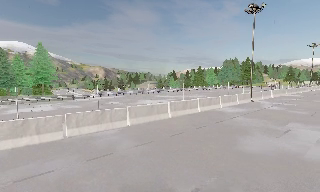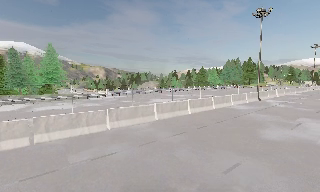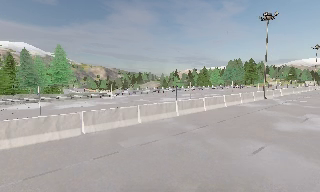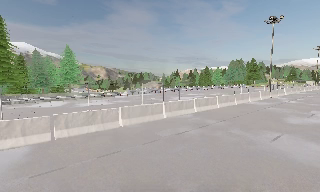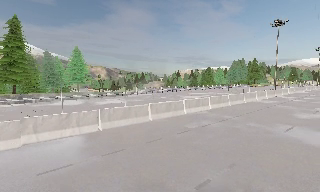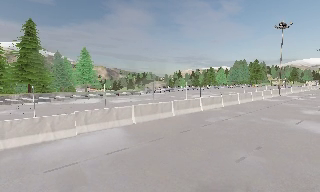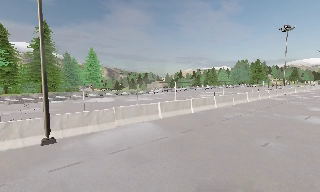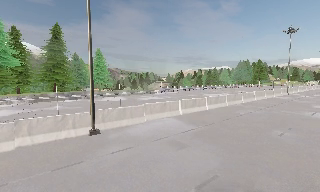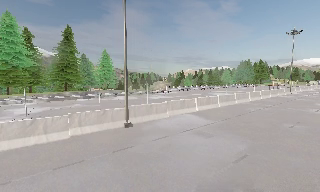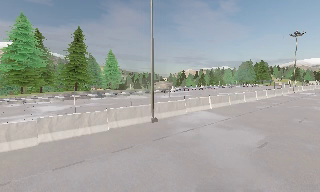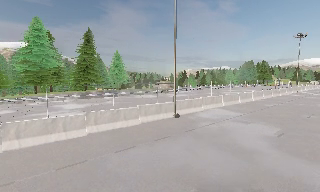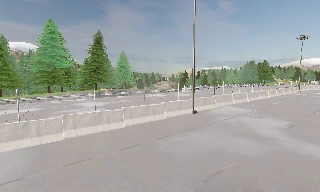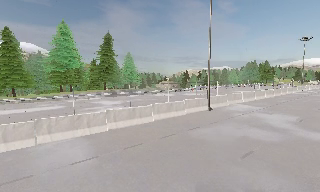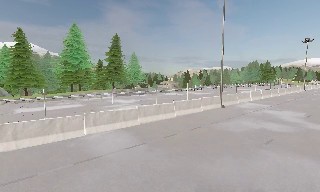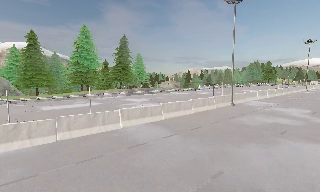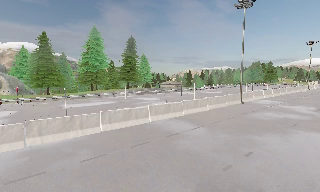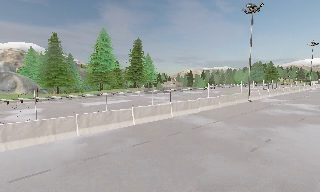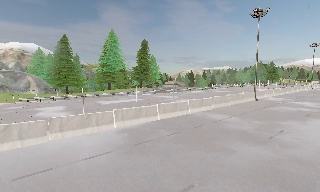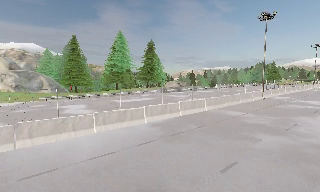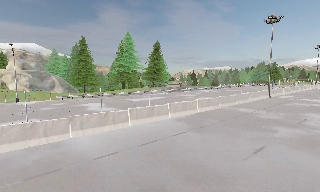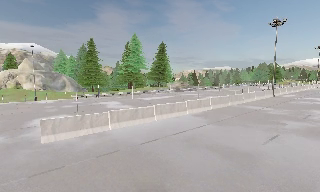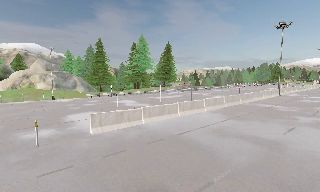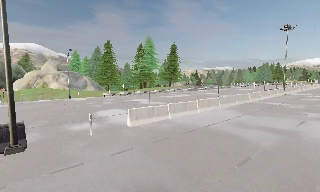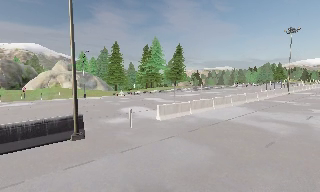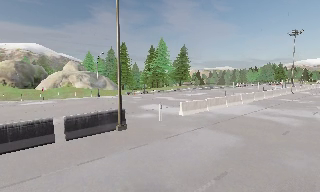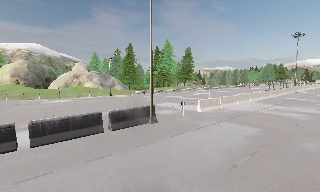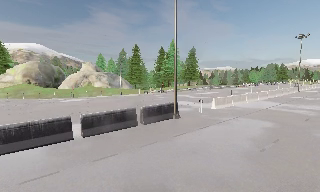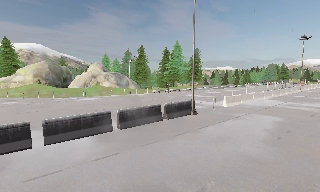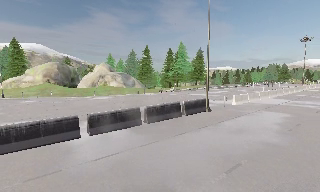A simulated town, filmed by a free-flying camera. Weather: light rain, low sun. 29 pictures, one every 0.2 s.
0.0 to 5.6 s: The camera travels to its left and backward, about 60 m, so close, fixed things drift to the right.
The film runs backward here.
